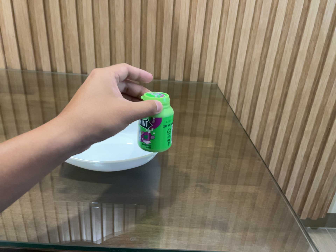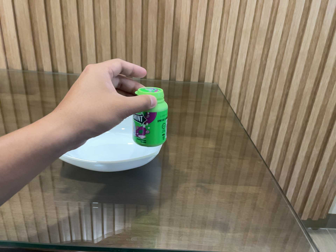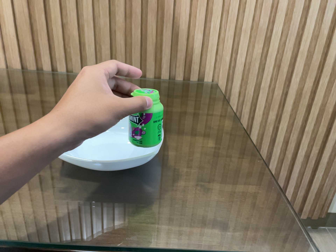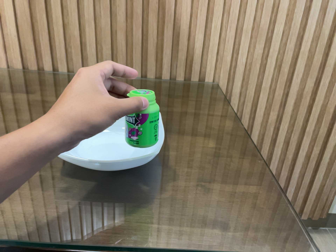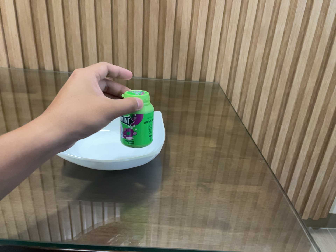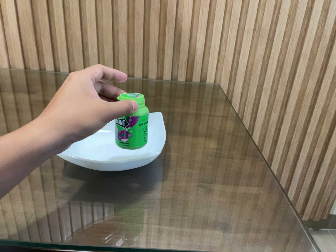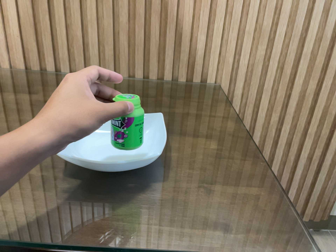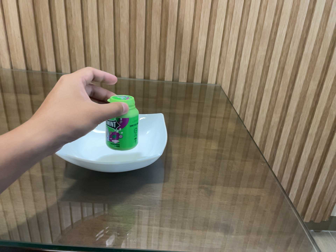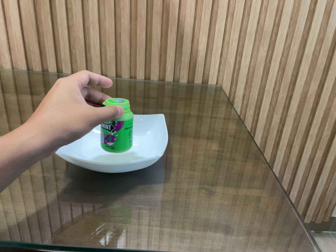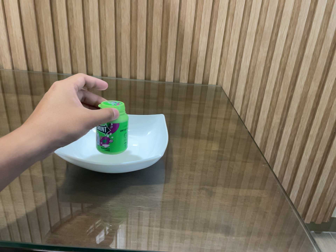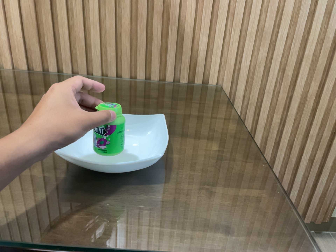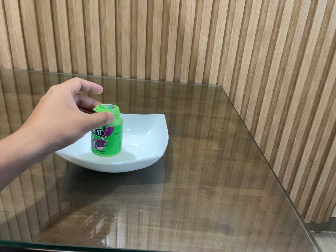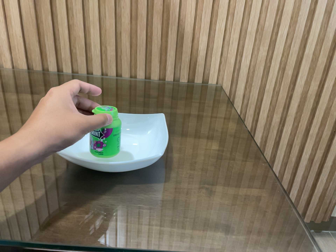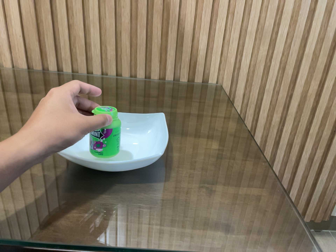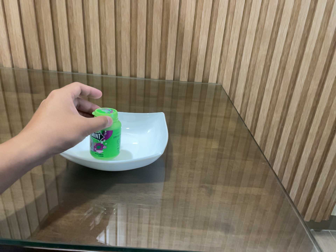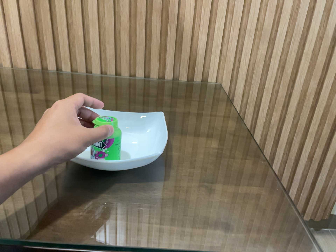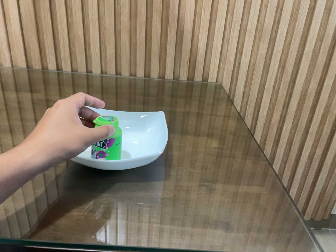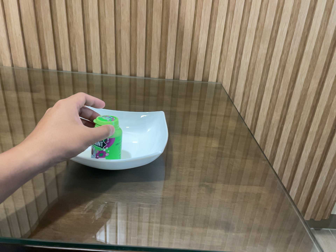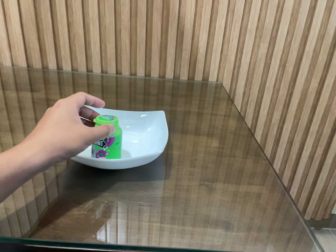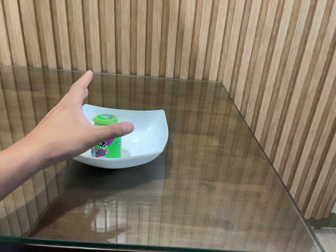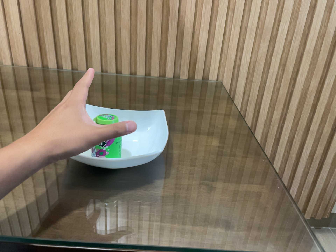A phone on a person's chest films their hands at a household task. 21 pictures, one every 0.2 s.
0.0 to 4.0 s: The camera keeps its place and its aim.
The film runs forward here.
